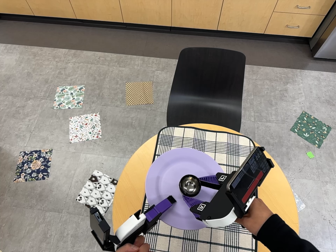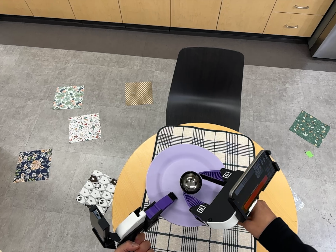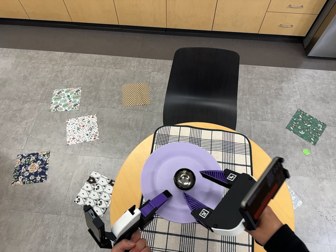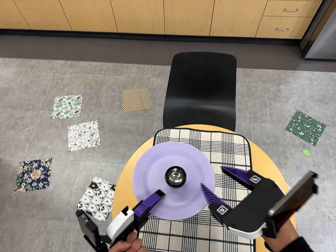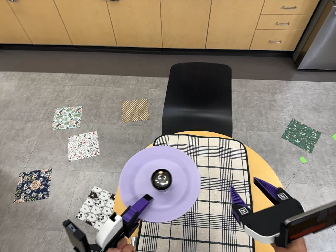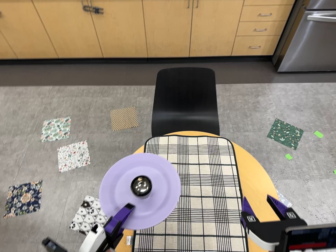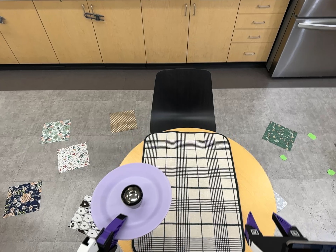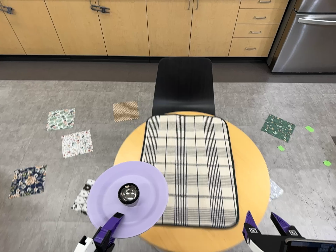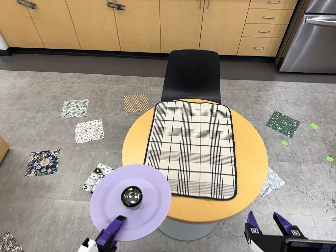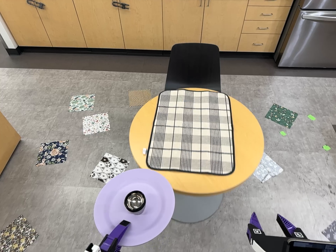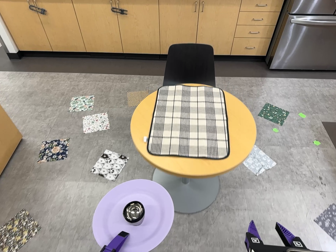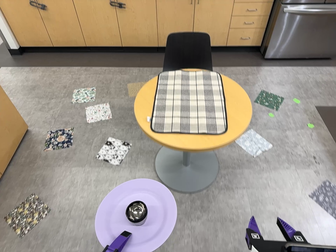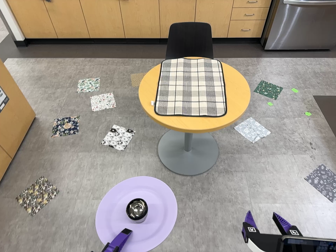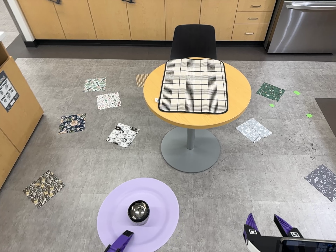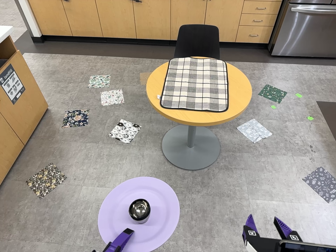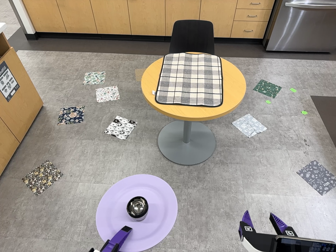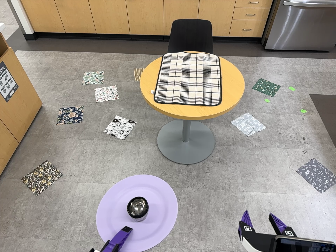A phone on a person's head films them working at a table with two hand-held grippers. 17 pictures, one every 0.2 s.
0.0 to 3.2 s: The camera travels toward the bottom of its view and backward, about 120 cm, so close, fixed things drift upward. Its aim tips toward the top of its view by about 15 degrees.
The film runs backward here.
